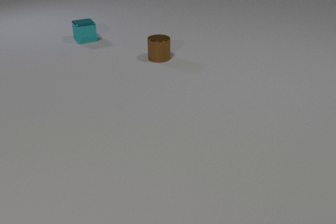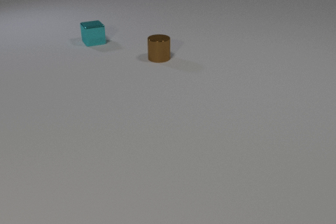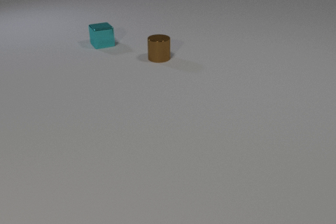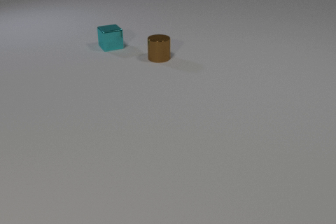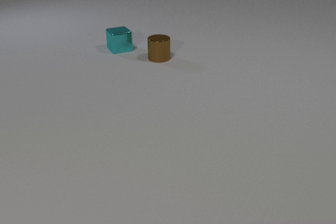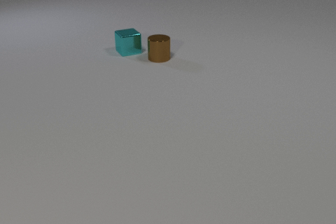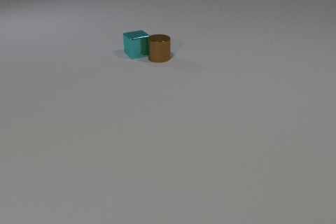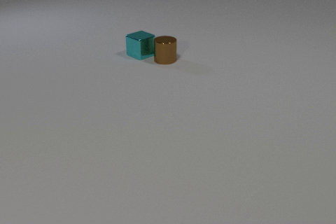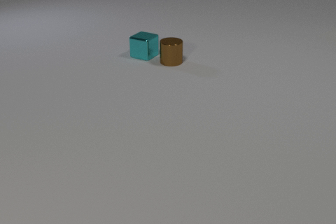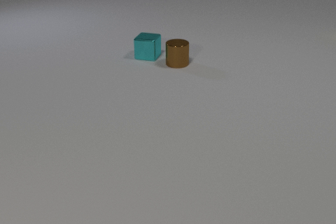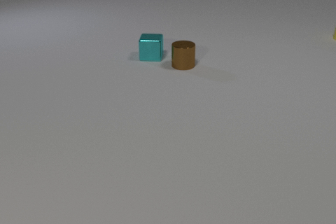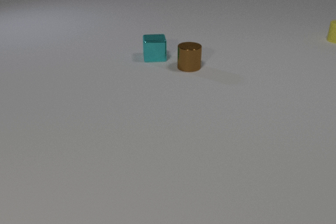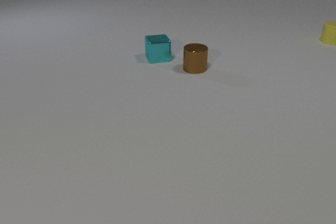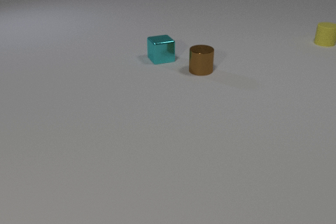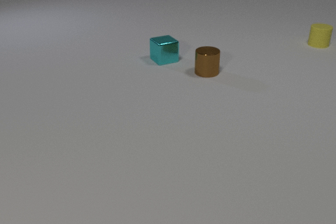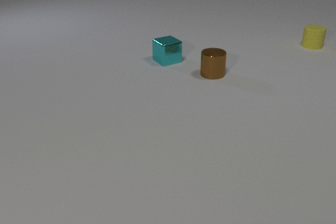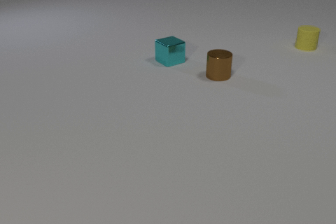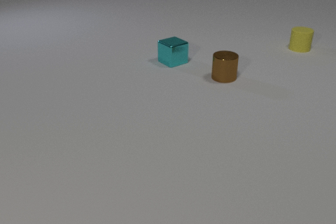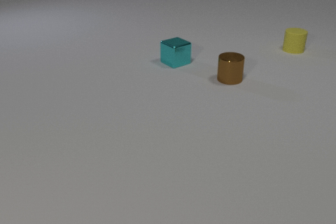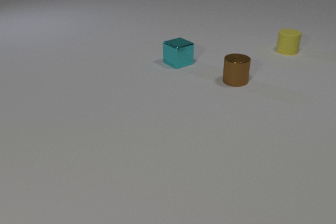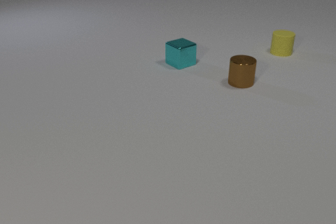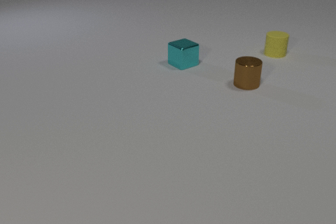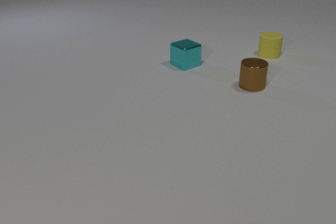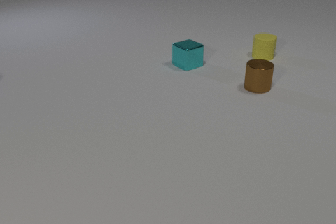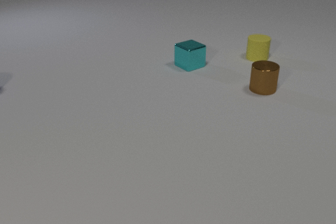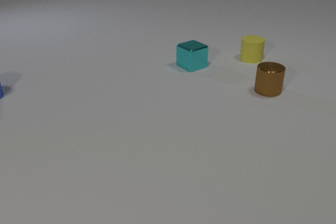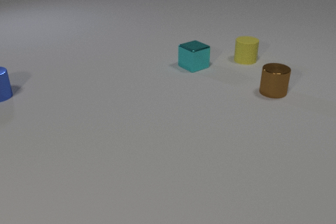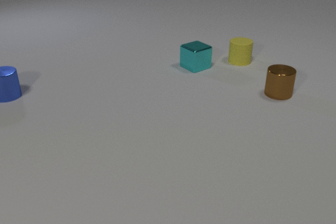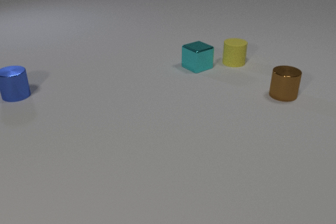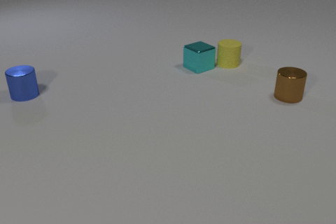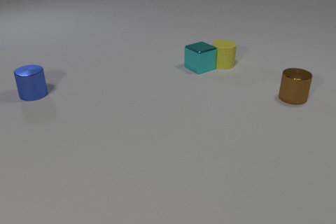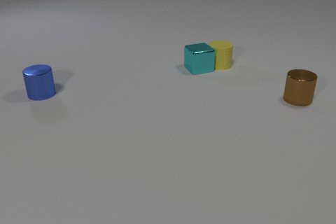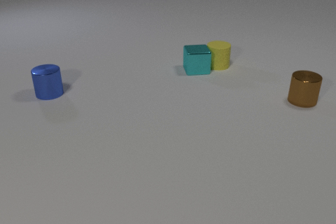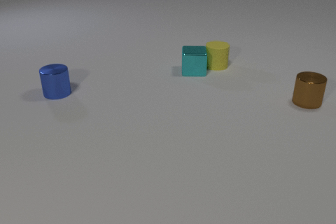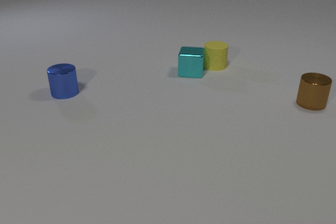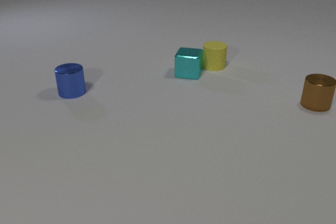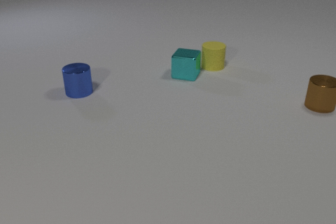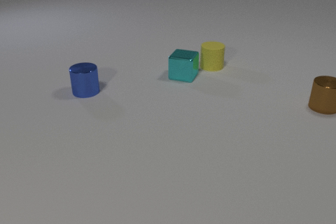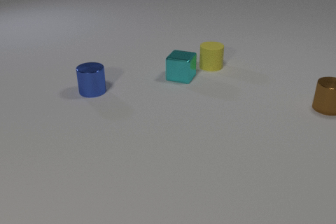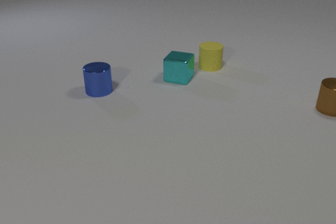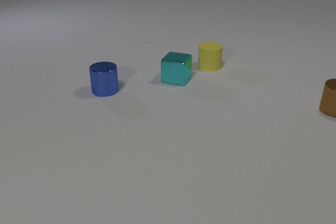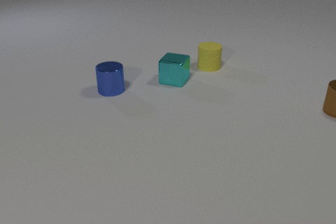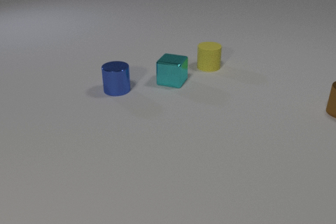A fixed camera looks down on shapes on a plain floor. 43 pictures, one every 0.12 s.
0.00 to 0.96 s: The cyan metal cube slides to the right and toward the camera, spins so that its near face slides to the right, counterclockwise seen from above. The brown metal cylinder slides to the right and toward the camera. The cyan metal cube and the brown metal cylinder collide.
0.96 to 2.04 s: The cyan metal cube slides to the right and toward the camera, spins counterclockwise seen from above by about 60 degrees, its near face sliding to the right. The brown metal cylinder slides to the right and toward the camera. The yellow rubber cylinder comes in at the right edge, slides toward the camera and to the left.
2.04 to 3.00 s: The cyan metal cube slides to the right and toward the camera. The brown metal cylinder slides to the right and toward the camera. The yellow rubber cylinder slides to the left and toward the camera. The blue metal cylinder comes in at the left edge.
3.00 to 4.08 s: The cyan metal cube slides toward the camera, spins so that its near face slides to the left, clockwise seen from above. The brown metal cylinder slides to the right. The yellow rubber cylinder slides to the left and toward the camera. The blue metal cylinder slides to the right. The cyan metal cube and the yellow rubber cylinder collide.
4.08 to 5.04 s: The cyan metal cube slides toward the camera and to the left. The brown metal cylinder slides to the right. The yellow rubber cylinder slides to the left. The blue metal cylinder slides to the right.
What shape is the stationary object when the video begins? cylinder.
What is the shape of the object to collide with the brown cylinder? cube.
What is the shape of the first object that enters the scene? cylinder.
